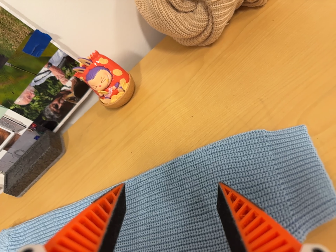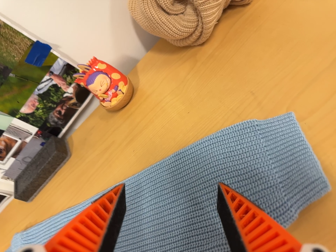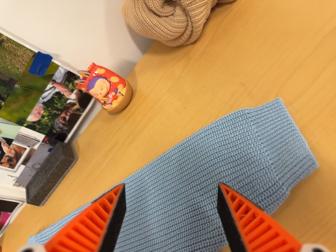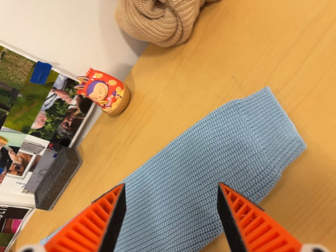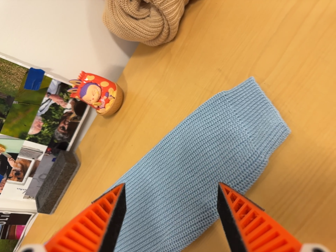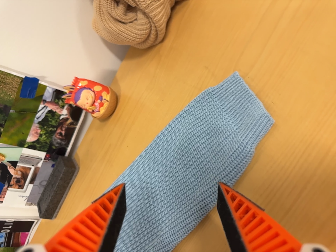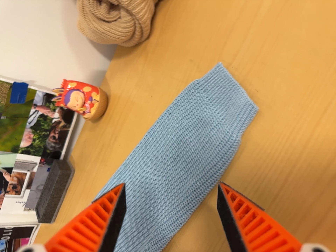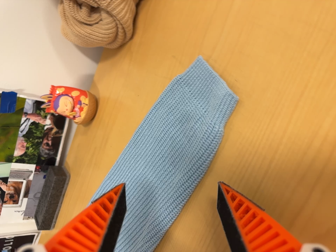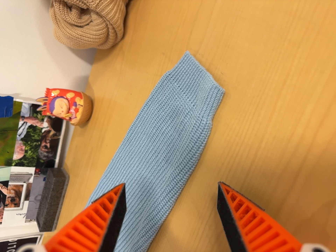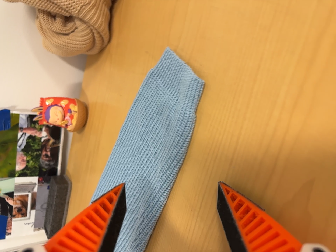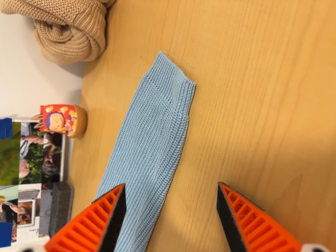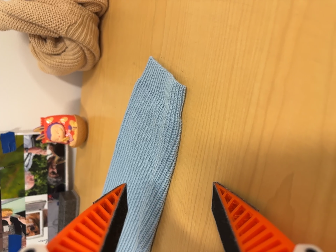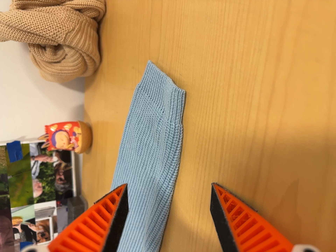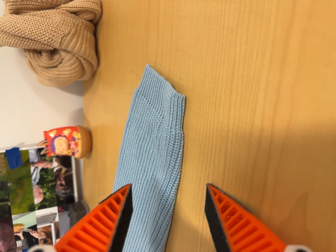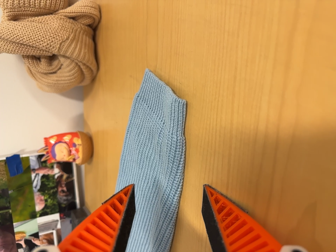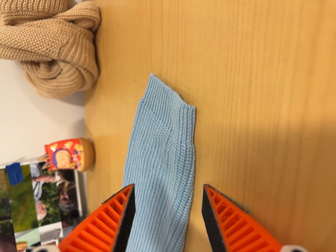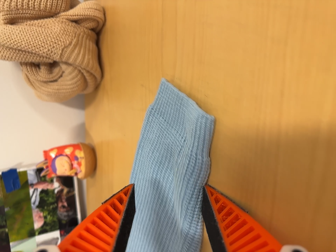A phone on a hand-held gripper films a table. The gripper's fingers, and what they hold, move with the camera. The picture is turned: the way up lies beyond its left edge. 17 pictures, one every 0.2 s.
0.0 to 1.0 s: The camera travels backward, to its right and toward the bottom of its view, about 9 cm, so what stands in front gets smaller. It rolls about its line of sight by about 20 degrees, and the scene rotates counterclockwise.
1.0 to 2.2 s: The camera travels to its right, about 10 cm. It rolls about its line of sight by about 20 degrees, and the scene rotates counterclockwise.
2.2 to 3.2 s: The camera travels forward, about 6 cm, so what stands in front looms larger.
The film runs forward here.
